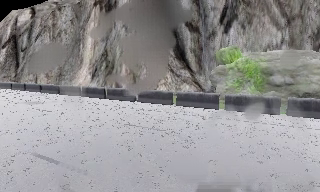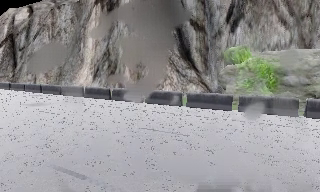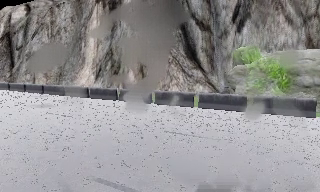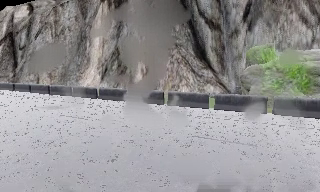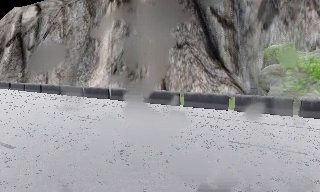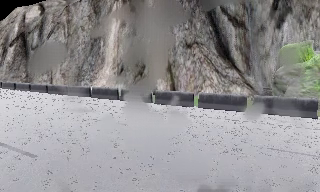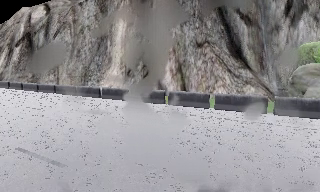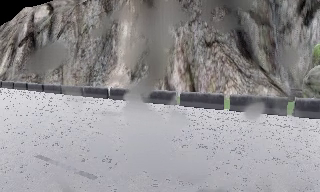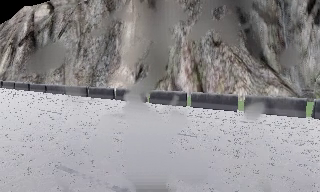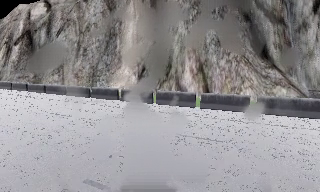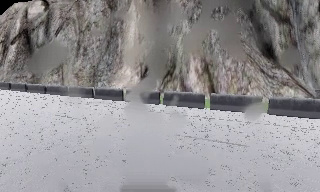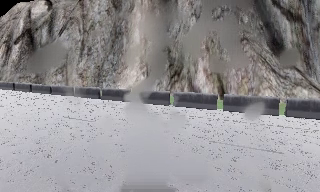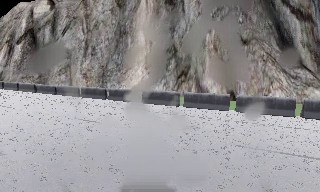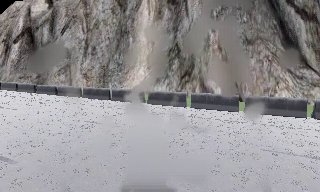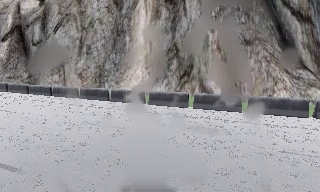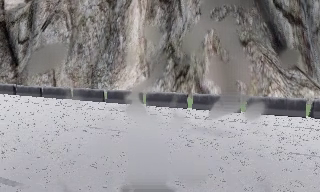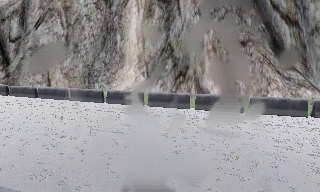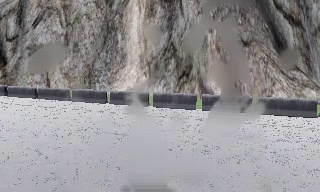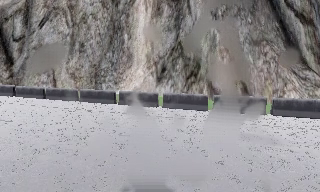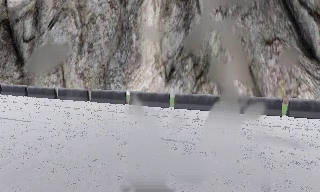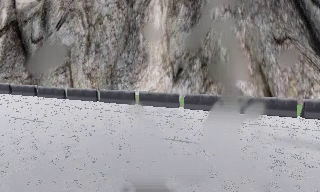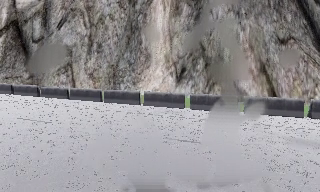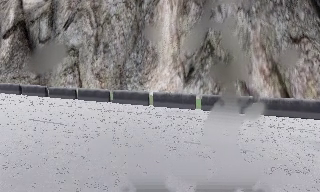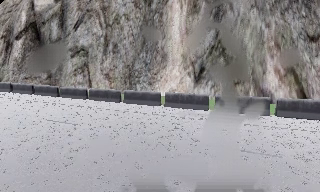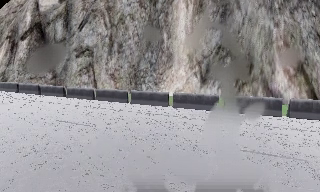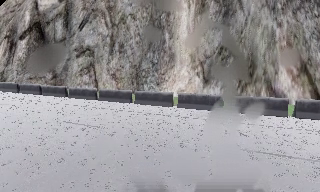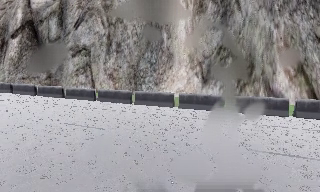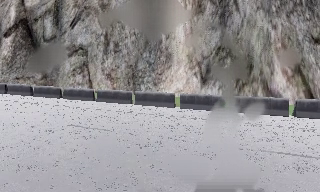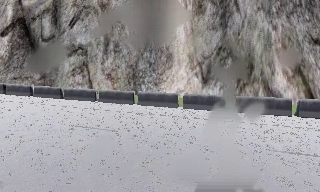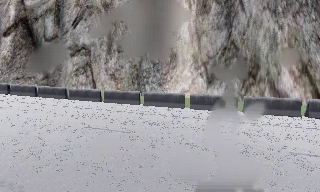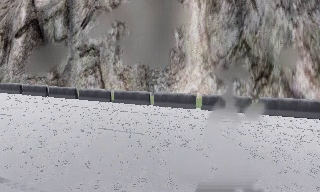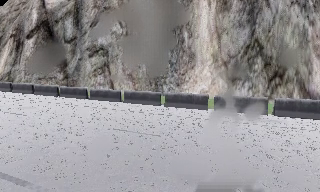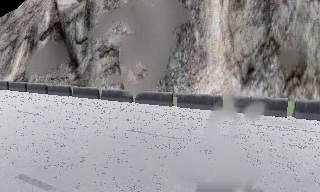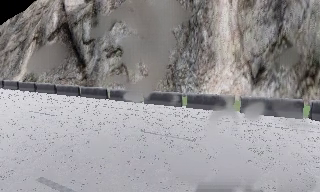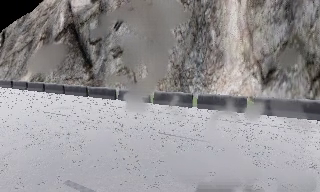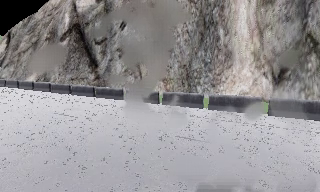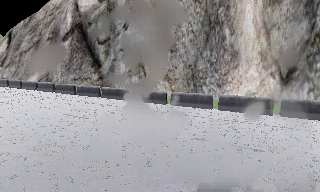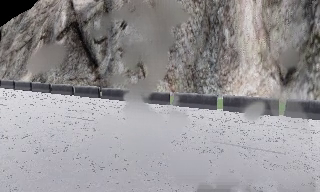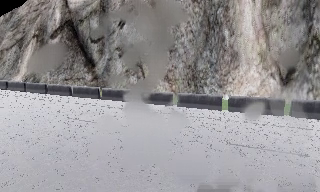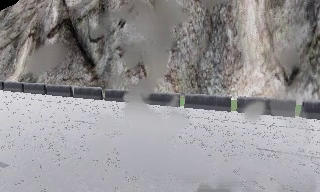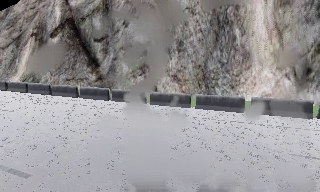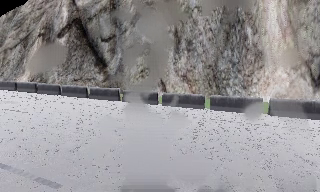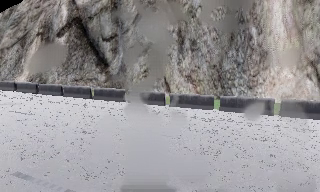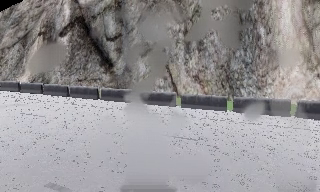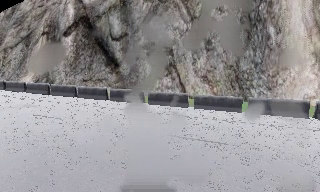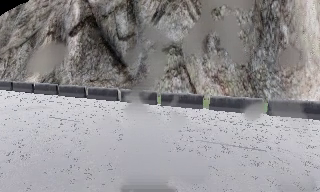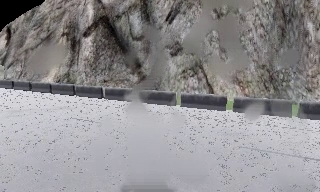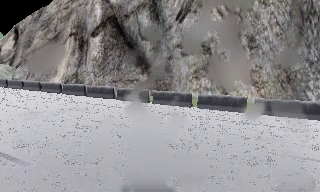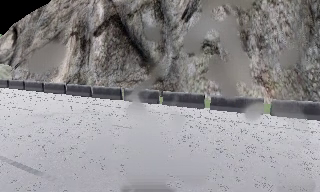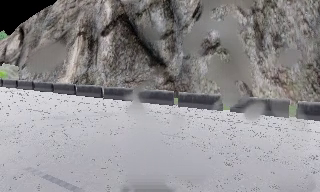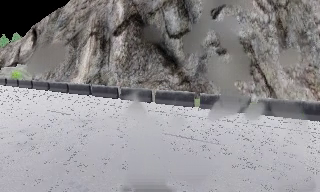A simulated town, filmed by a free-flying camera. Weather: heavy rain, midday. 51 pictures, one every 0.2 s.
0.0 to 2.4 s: The camera travels to its left and forward, about 12 m, so close, fixed things drift to the right.
2.4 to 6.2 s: The camera travels to its left, about 10 m, so close, fixed things drift to the right.
6.2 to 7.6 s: The camera travels to its left, about 4.5 m, so close, fixed things drift to the right. It gains speed.
7.6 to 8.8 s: The camera travels to its left, about 5 m, so close, fixed things drift to the right.
8.8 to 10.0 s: The camera travels to its left and forward, about 6 m, so close, fixed things drift to the right.
The film runs forward here.
